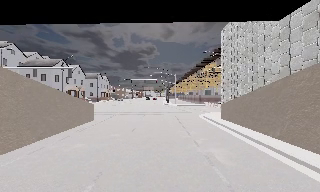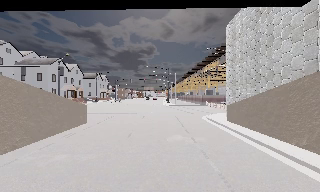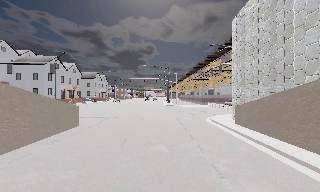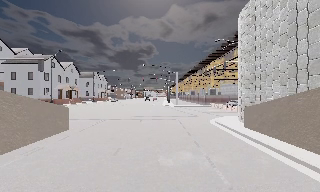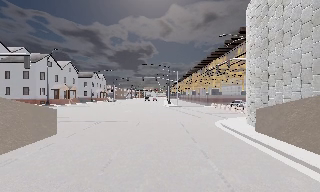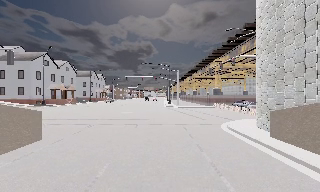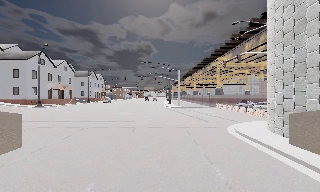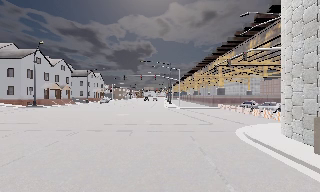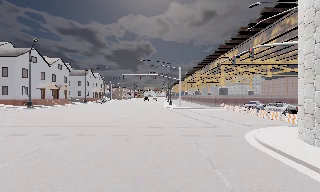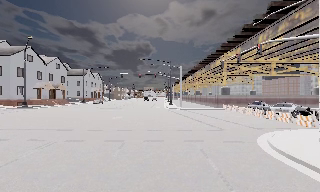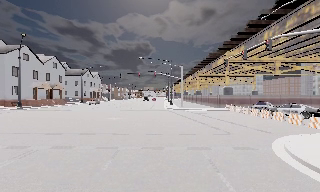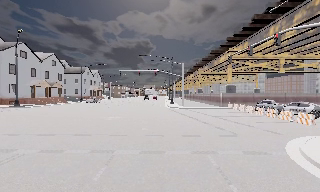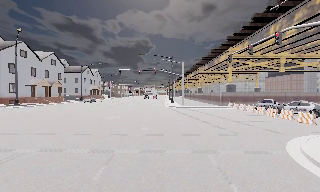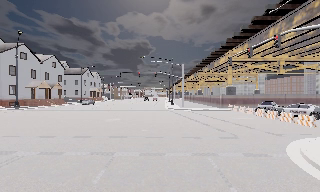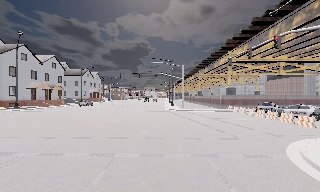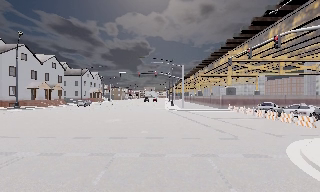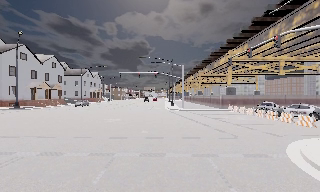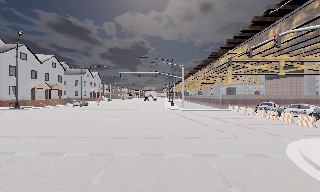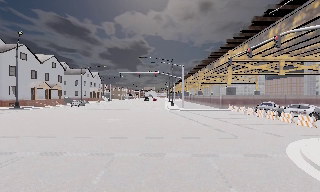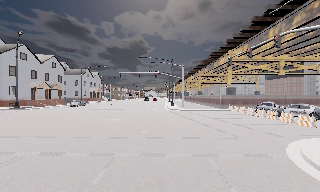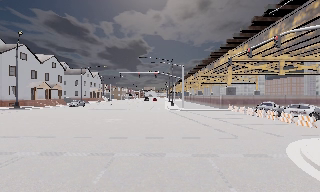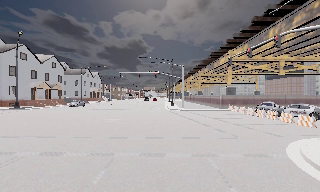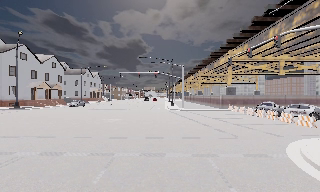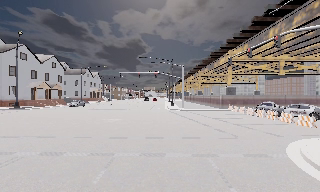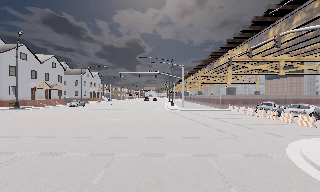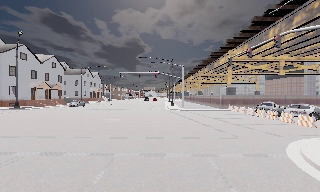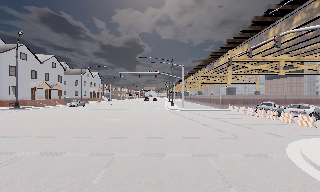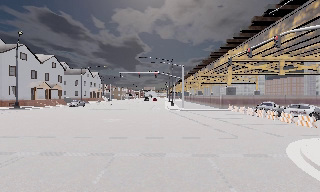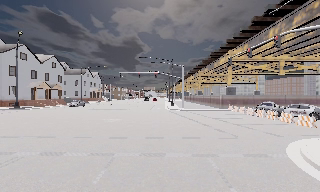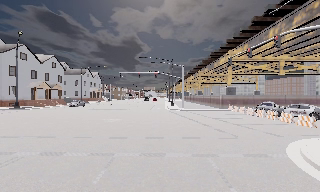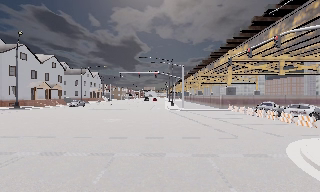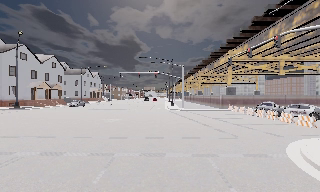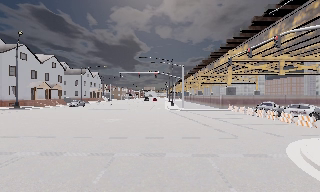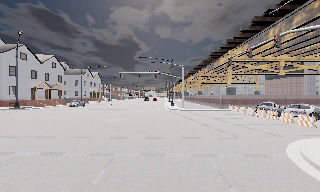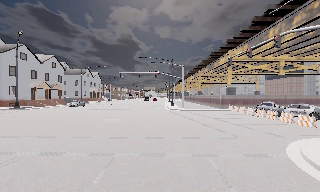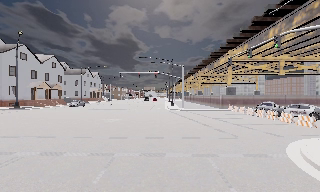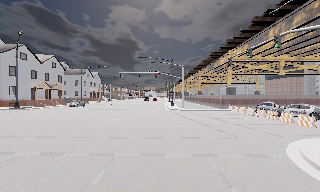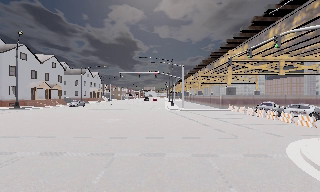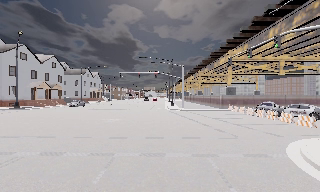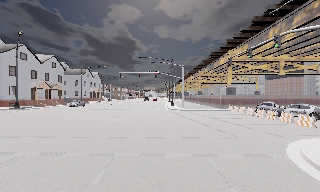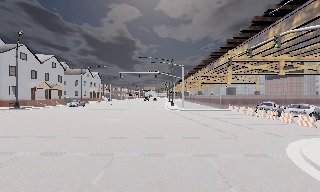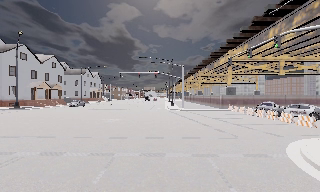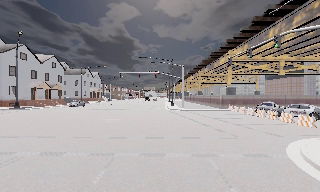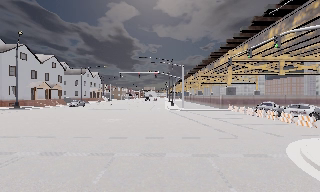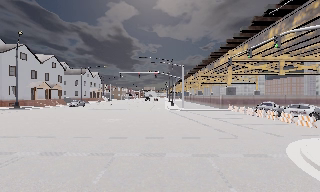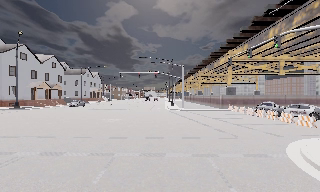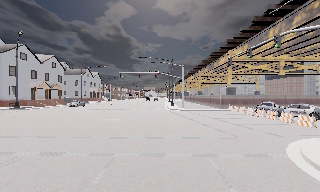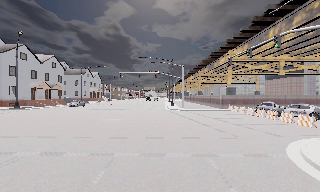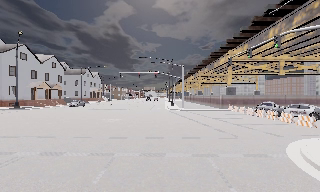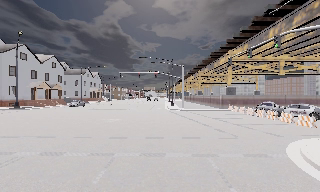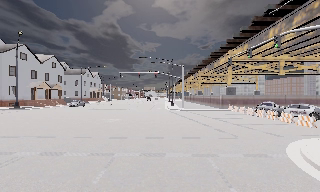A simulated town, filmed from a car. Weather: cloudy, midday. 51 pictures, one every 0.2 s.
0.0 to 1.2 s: The camera travels forward, about 8 m, so what stands in front looms larger.
1.2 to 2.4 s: The camera travels forward, about 5 m, so what stands in front looms larger. It loses speed.
2.4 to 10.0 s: The camera keeps its place and its aim.
The film runs forward here.
